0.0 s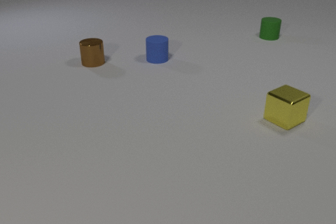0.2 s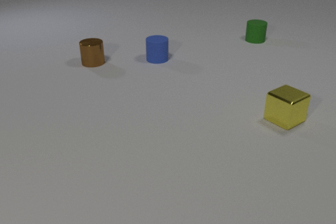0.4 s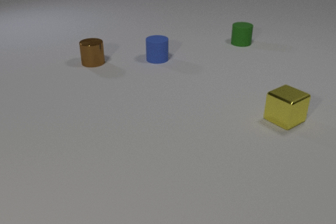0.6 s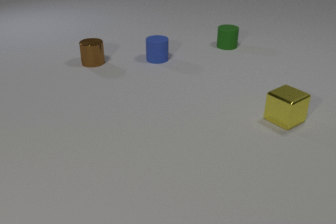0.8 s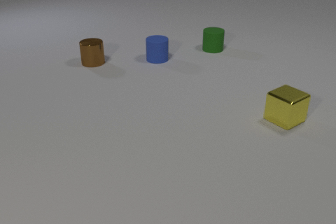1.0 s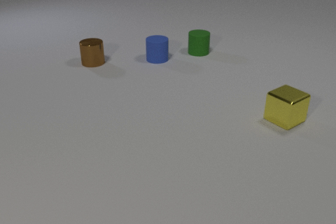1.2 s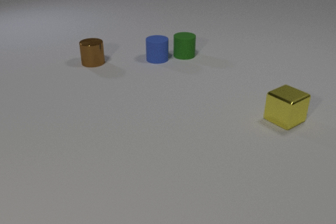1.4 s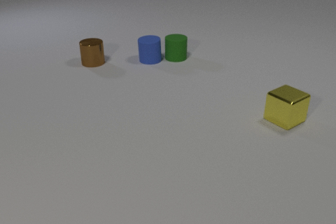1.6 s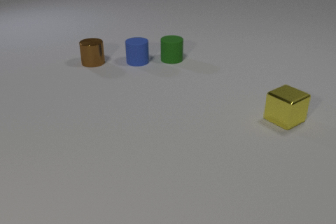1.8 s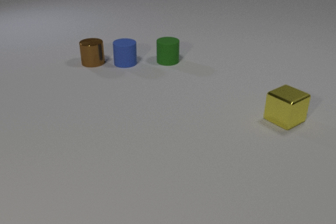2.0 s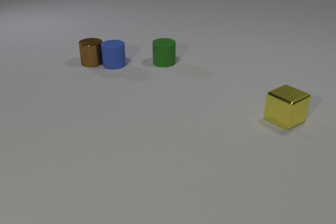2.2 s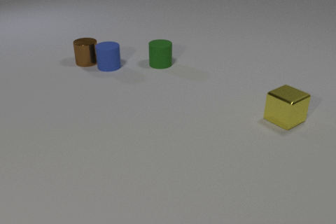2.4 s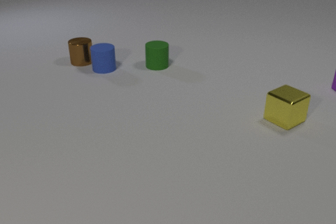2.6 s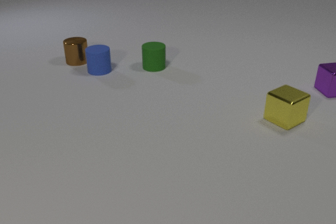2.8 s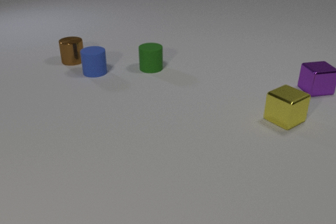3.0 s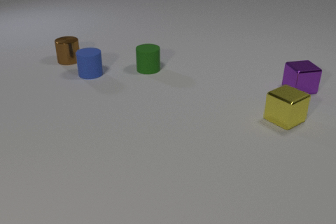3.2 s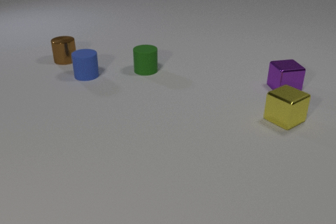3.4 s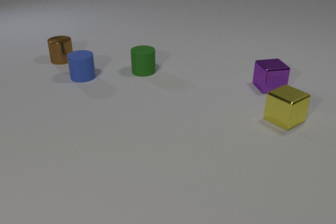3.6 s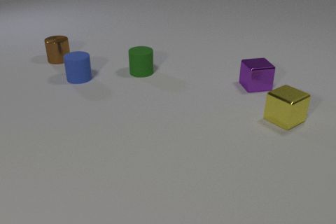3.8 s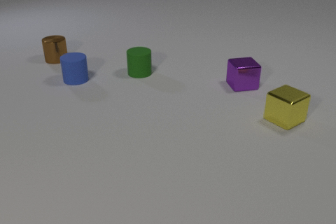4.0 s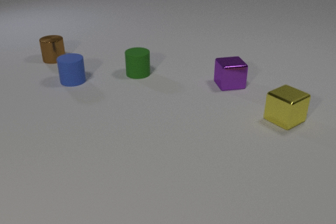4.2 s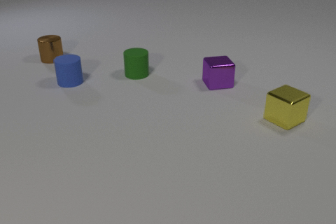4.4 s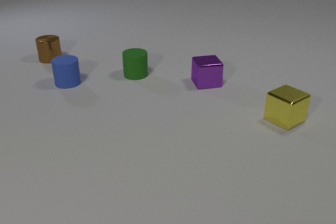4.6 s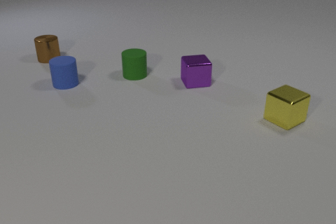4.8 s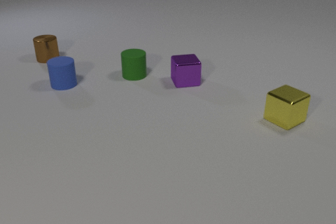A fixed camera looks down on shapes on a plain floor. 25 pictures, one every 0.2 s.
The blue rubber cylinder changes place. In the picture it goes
to the left.
The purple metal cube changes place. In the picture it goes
to the left.
0.0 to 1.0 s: The green rubber cylinder slides to the left and toward the camera.
1.0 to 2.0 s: The green rubber cylinder slides to the left and toward the camera. The blue rubber cylinder slides to the left. The green rubber cylinder and the blue rubber cylinder collide. The blue rubber cylinder and the brown metal cylinder collide.
2.0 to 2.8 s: The green rubber cylinder slides toward the camera and to the left. The blue rubber cylinder slides to the left and toward the camera. The purple metal cube comes in at the right edge, slides to the left. The brown metal cylinder slides to the left and away from the camera.
2.8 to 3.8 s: The green rubber cylinder slides to the left and toward the camera. The blue rubber cylinder slides to the left and toward the camera. The purple metal cube slides to the left. The brown metal cylinder slides to the left and away from the camera.
3.8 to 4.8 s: The green rubber cylinder slides to the left and toward the camera. The blue rubber cylinder slides to the left and toward the camera. The purple metal cube slides to the left. The brown metal cylinder slides to the left and away from the camera.
What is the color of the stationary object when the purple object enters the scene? yellow.
What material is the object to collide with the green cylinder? rubber.
How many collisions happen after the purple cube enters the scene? 0.
